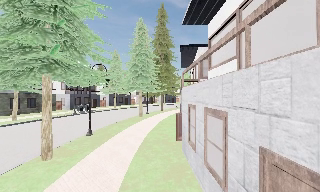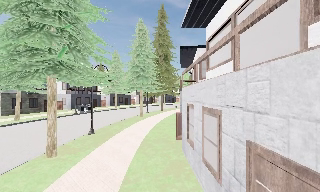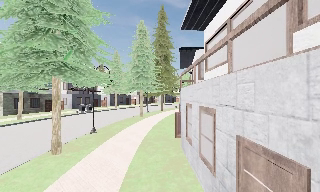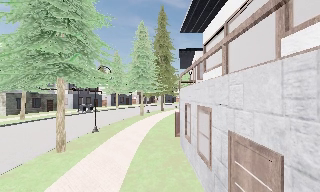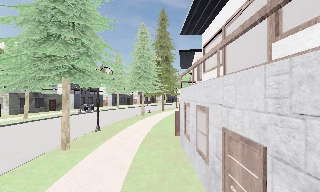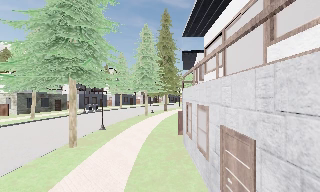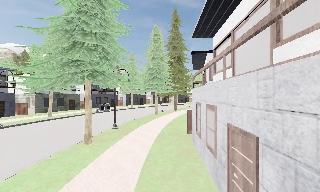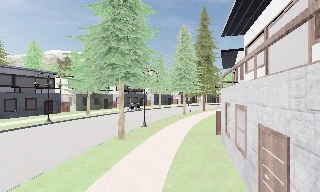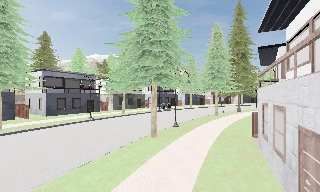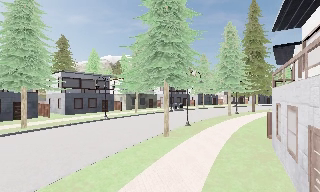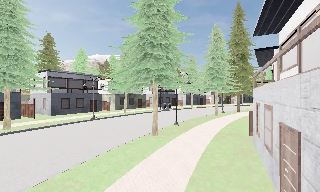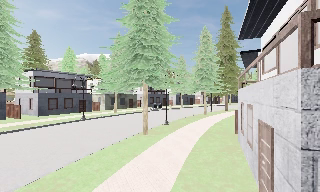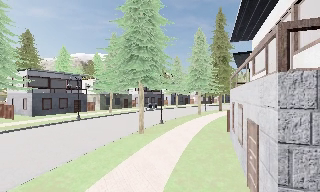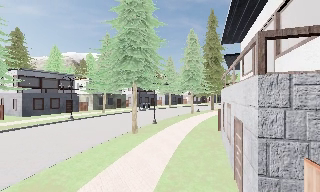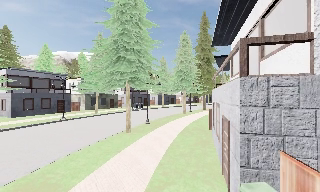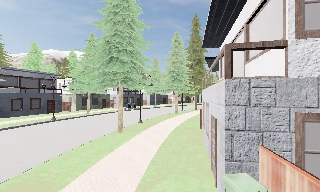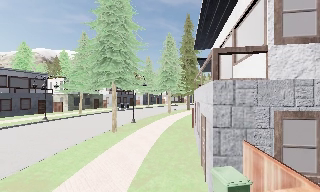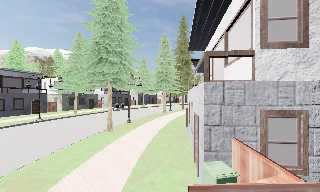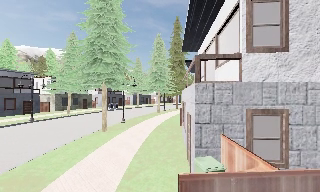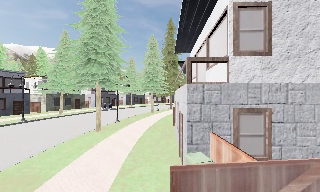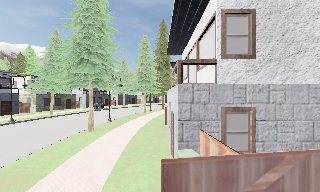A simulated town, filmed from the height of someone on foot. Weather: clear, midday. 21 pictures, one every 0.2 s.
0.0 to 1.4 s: The scene slides to the right, as the camera pans about 15 degrees to its left. It travels backward, about 2 m, so what stands in front gets smaller.
1.4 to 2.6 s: The camera travels backward, about 1.5 m, so what stands in front gets smaller.
2.6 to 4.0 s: The camera swings to its right by about 15 degrees, and the scene slides to the left. It travels backward, about 1.5 m, so what stands in front gets smaller.
The film runs backward here.
